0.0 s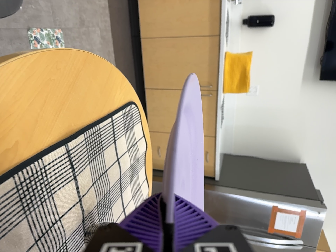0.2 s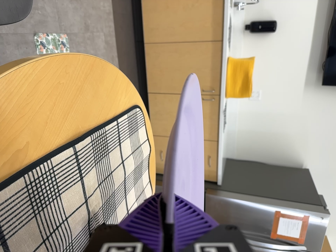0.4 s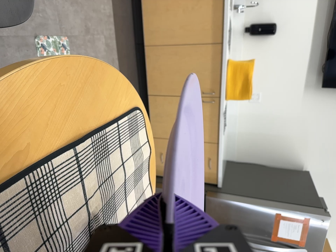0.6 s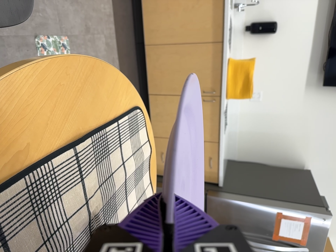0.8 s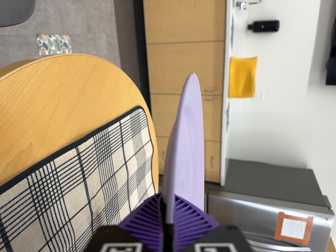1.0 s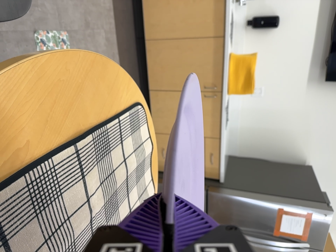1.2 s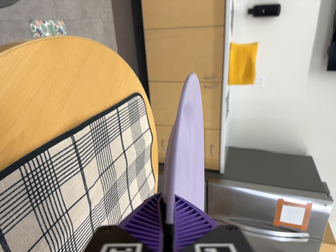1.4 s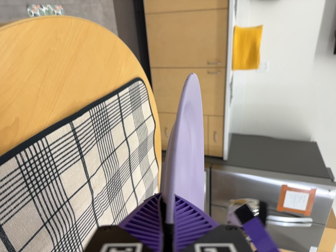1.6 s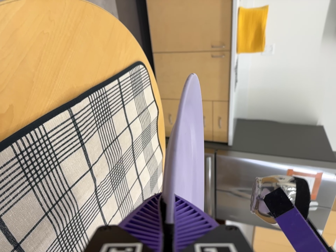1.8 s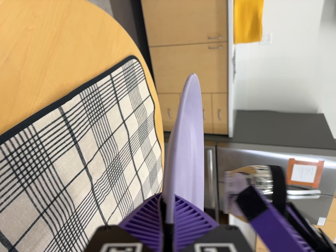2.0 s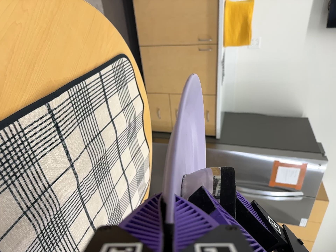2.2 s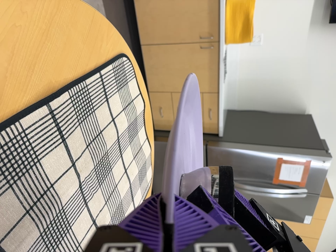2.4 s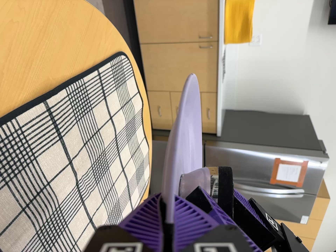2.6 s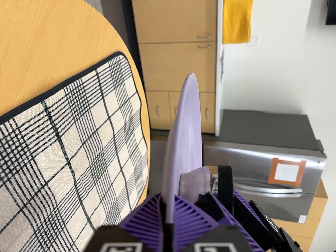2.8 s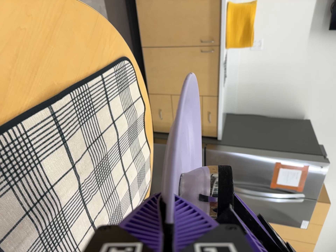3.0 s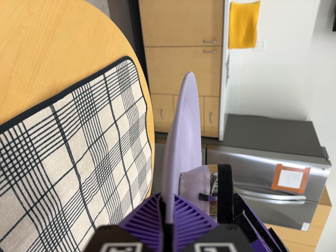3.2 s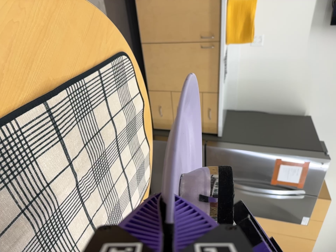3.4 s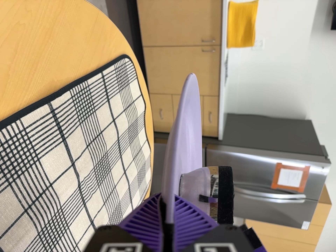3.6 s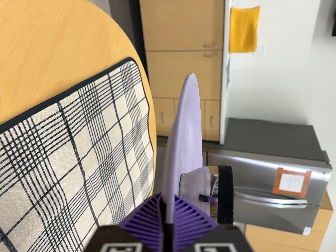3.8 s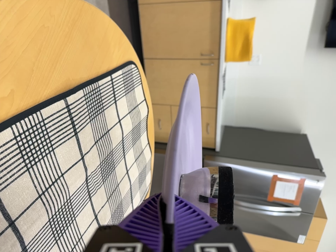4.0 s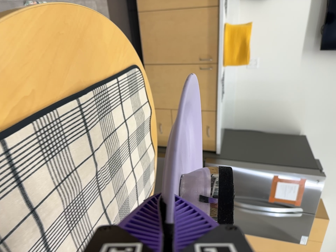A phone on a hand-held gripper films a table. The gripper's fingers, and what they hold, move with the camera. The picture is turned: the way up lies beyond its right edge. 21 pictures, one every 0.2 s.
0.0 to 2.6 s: The camera travels forward, about 6 cm, so what stands in front looms larger. Its aim tips toward the bottom of its view by about 10 degrees, and the scene shifts upward.
2.6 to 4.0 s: The camera travels backward and toward the bottom of its view, about 9 cm, so what stands in front gets smaller.
The film runs backward here.
